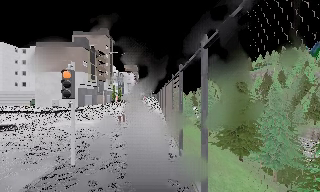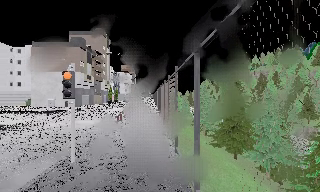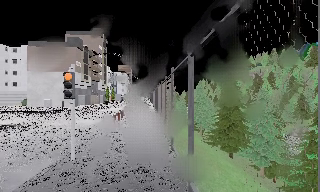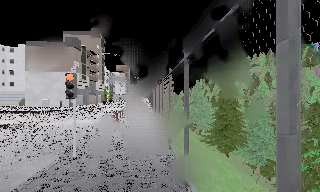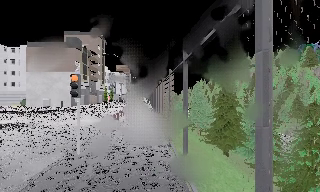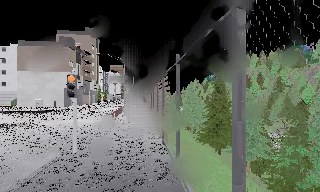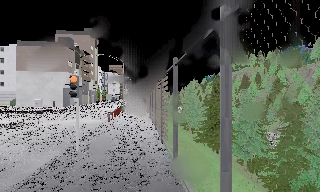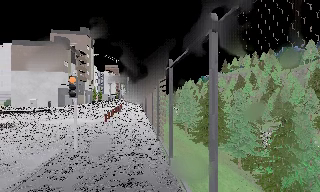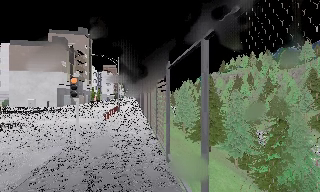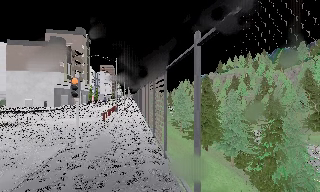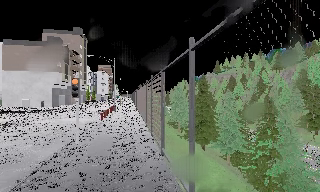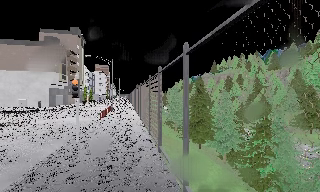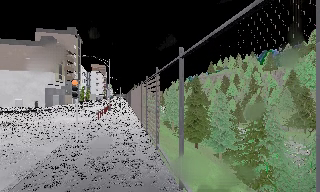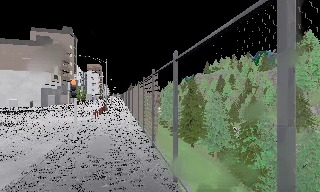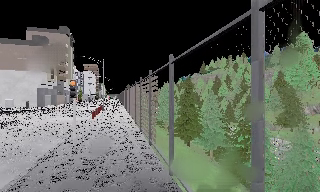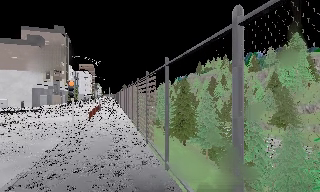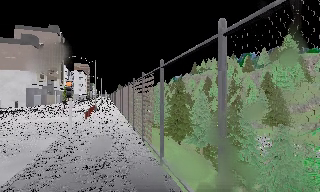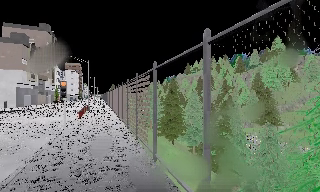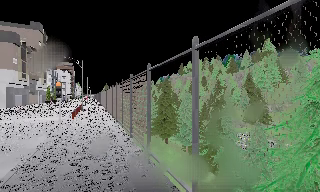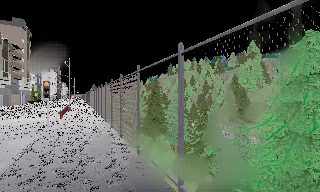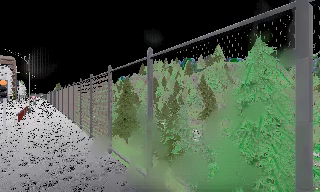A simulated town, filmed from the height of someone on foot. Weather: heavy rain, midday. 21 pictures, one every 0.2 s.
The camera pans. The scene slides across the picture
to the left.
The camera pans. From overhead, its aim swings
clockwise.
0.0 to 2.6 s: The scene slides to the left, as the camera pans about 10 degrees to its right. It travels backward, about 3.5 m, so what stands in front gets smaller.
2.6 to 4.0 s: The camera pans to its right, which is clockwise from overhead, by about 25 degrees. It travels backward, about 2 m, so what stands in front gets smaller.
The film runs backward here.
